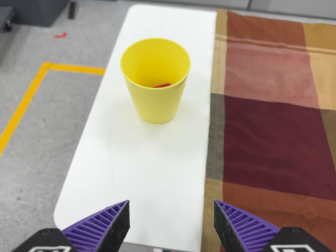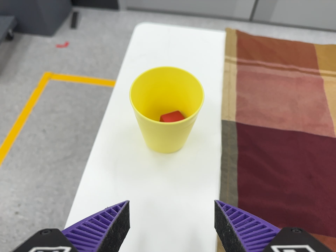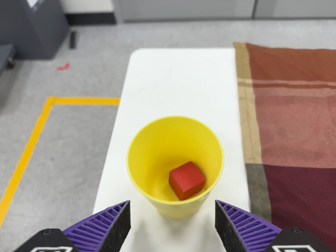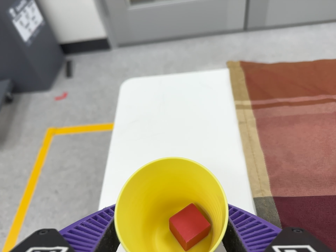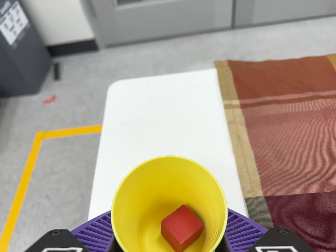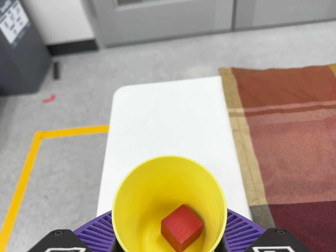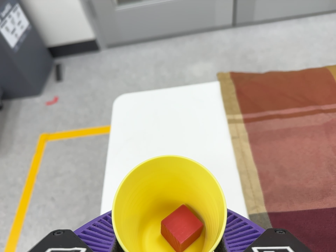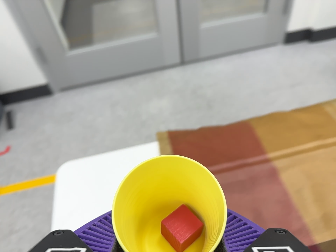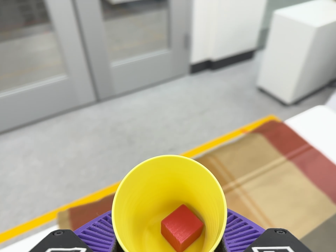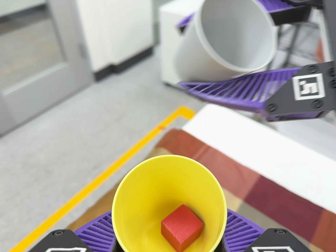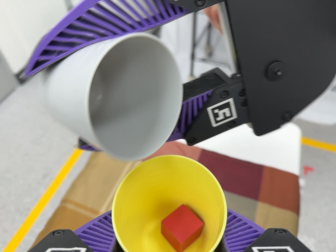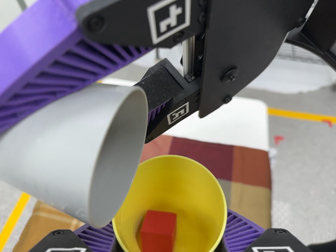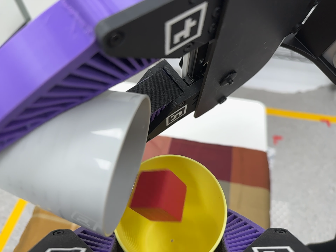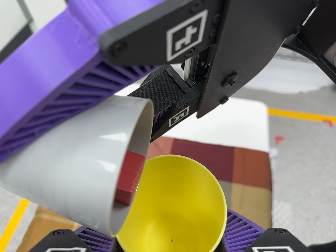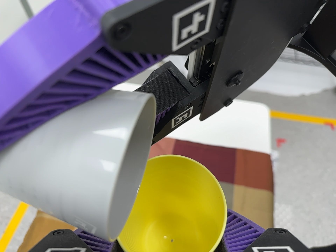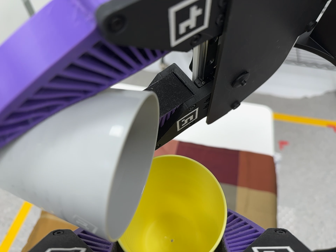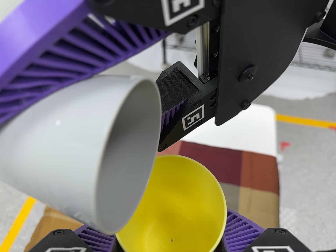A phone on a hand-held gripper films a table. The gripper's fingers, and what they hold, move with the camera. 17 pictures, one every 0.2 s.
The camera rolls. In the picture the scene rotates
counterclockwise.
The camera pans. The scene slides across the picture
to the left.
0.0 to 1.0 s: The camera travels toward the top of its view and forward, about 16 cm, so close, fixed things drift downward. It rolls about its line of sight by about 10 degrees, and the scene rotates counterclockwise.
1.0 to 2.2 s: The camera swings to its right by about 55 degrees, and the scene slides to the left. It travels toward the top of its view and to its right, about 32 cm, so close, fixed things drift downward. It rolls about its line of sight by about 50 degrees, and the scene rotates counterclockwise.
2.2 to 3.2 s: The camera keeps its place and its aim.
The film runs backward here.
